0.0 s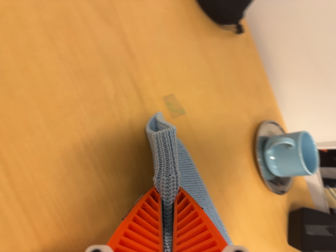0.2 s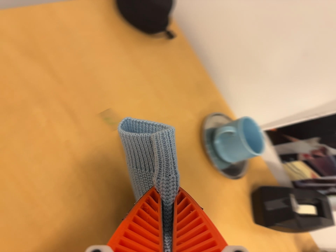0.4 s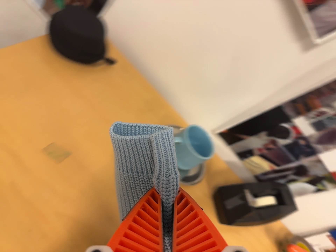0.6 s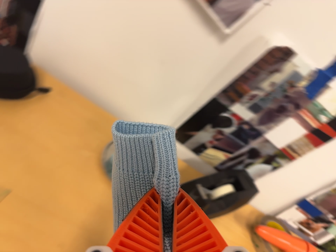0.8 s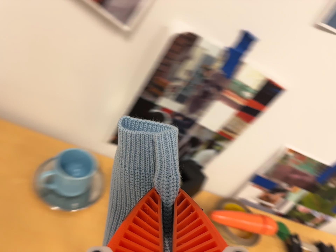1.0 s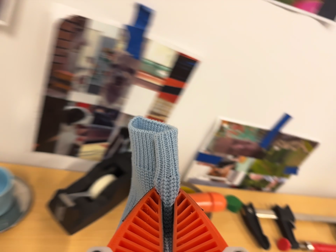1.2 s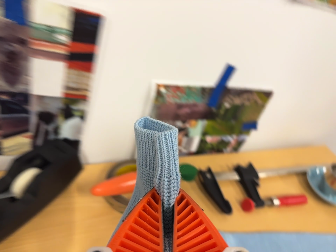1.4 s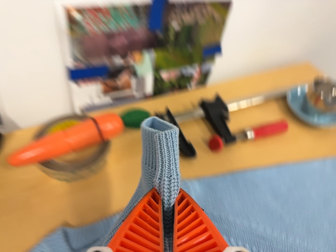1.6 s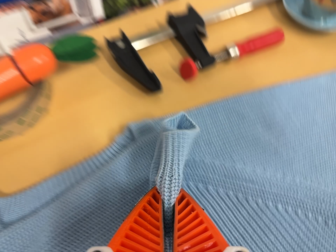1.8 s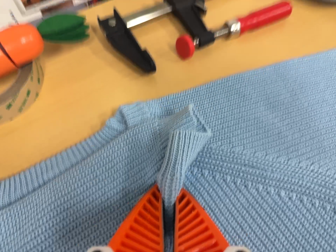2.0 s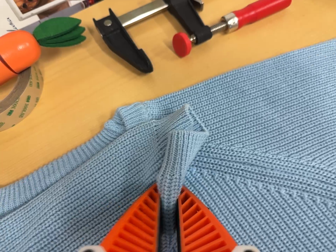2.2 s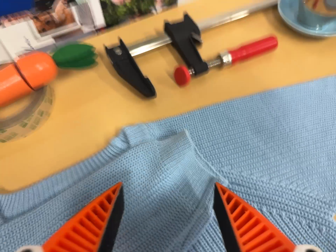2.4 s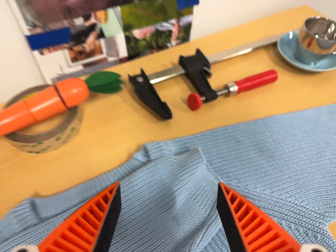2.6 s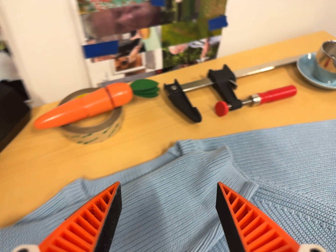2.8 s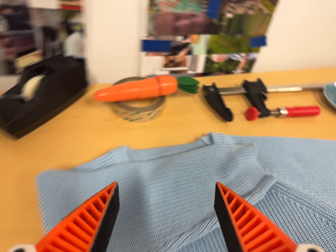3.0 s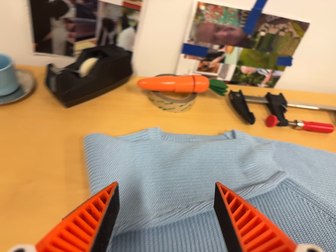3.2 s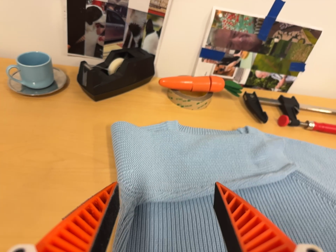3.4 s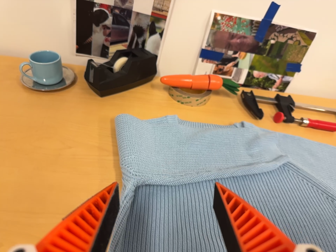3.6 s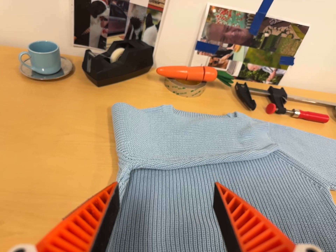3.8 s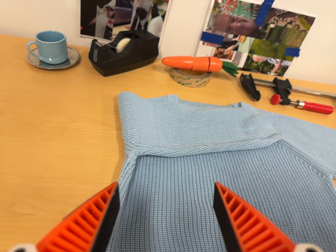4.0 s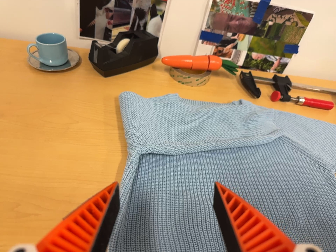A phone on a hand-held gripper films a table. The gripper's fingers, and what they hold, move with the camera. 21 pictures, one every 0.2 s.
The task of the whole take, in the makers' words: left arm across.
0.0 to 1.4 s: The camera pans to its right by about 25 degrees. It travels to its right, about 50 cm, so close, fixed things drift to the left. Its aim tips toward the bottom of its view by about 15 degrees, and the scene shifts upward. It rolls about its line of sight by about 80 degrees, and the scene rotates counterclockwise.
1.4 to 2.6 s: The camera travels toward the bottom of its view, about 7 cm, so close, fixed things drift upward.
2.6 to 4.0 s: The camera travels backward and toward the bottom of its view, about 30 cm, so what stands in front gets smaller. Its aim tips toward the top of its view by about 10 degrees. It rolls about its line of sight by about 20 degrees, and the scene rotates clockwise.
The film runs forward here.
